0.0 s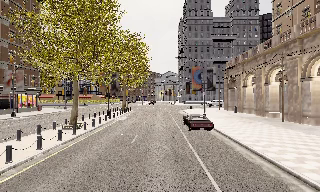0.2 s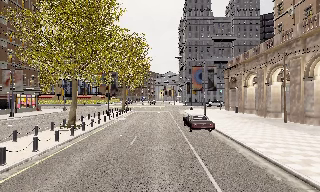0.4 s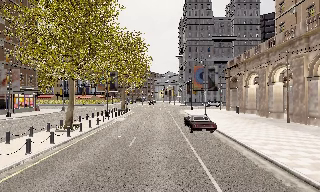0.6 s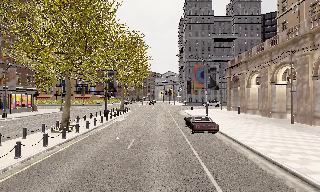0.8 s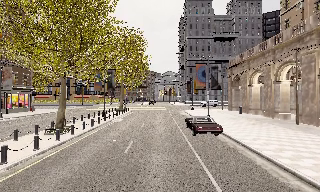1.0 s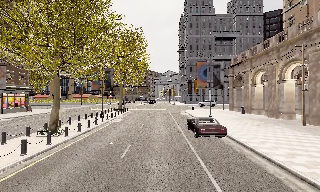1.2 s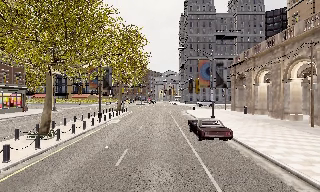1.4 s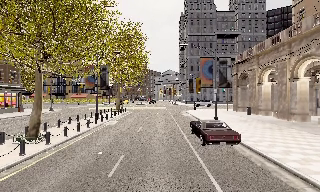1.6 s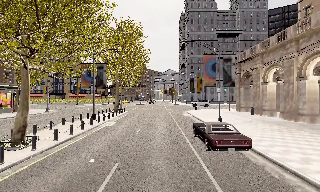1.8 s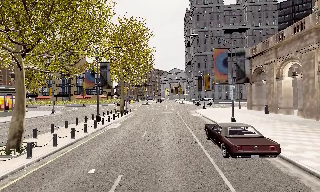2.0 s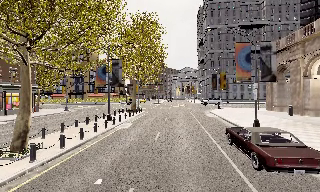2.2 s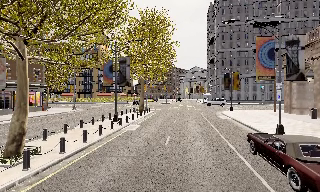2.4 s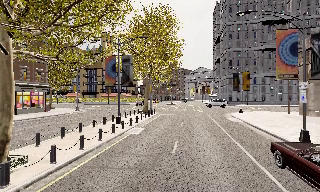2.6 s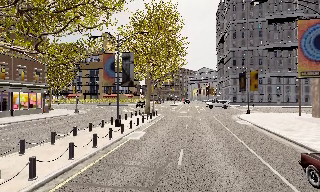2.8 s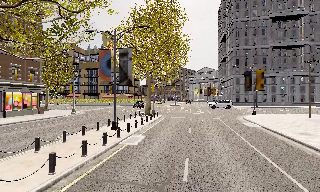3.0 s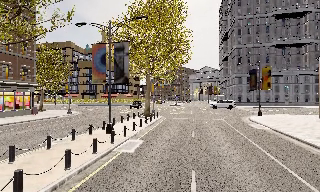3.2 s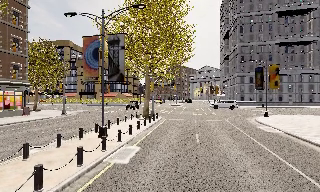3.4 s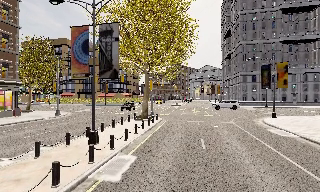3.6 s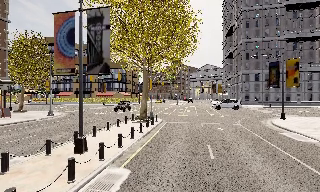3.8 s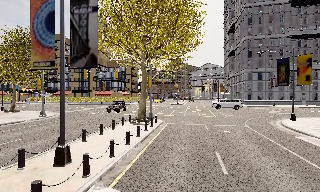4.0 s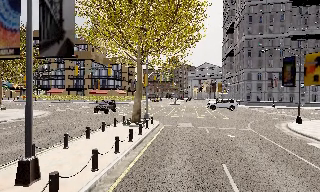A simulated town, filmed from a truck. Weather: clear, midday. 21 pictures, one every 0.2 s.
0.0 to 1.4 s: The camera travels forward, about 4.5 m, so what stands in front looms larger. It gains speed.
1.4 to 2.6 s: The scene slides to the right, as the camera pans about 10 degrees to its left. It travels forward, about 6 m, so what stands in front looms larger.
2.6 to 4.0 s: The camera travels forward, about 9 m, so what stands in front looms larger.
The film runs forward here.
